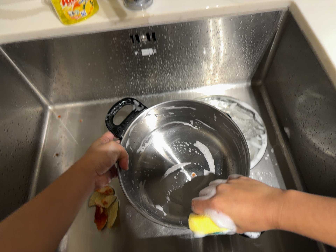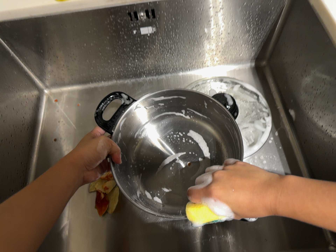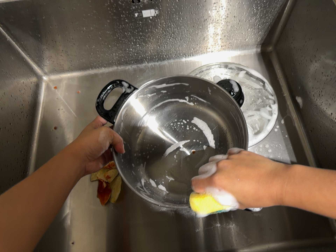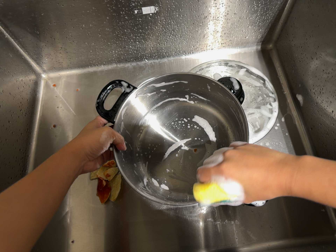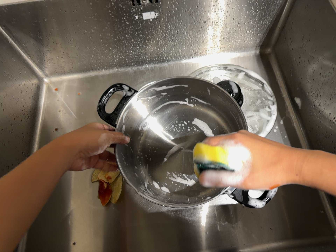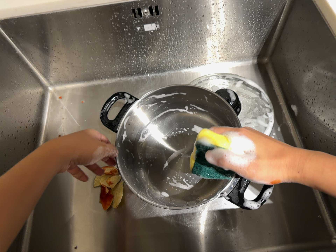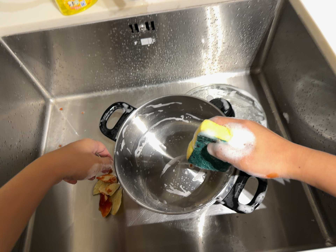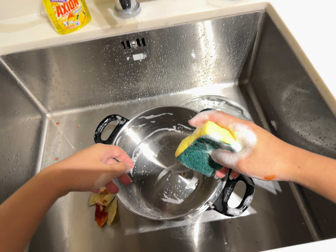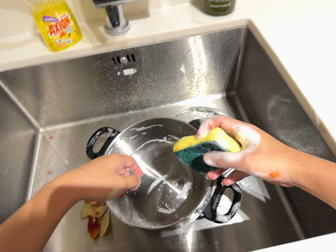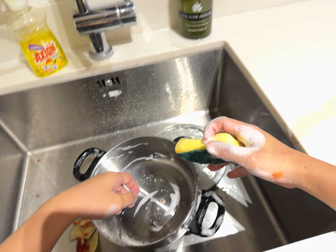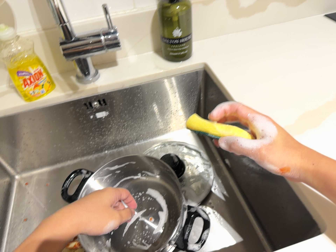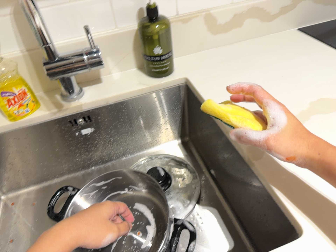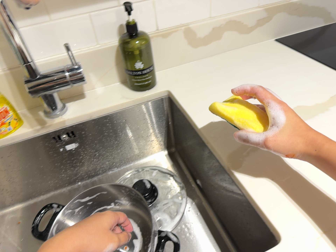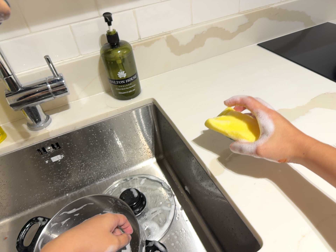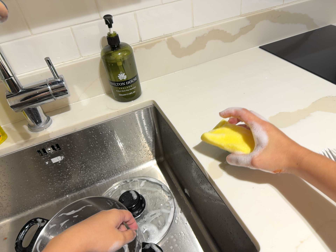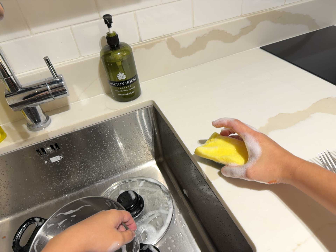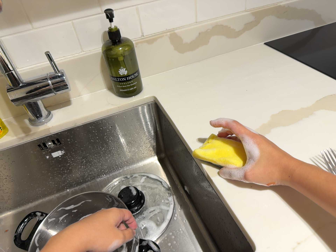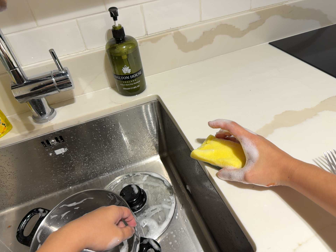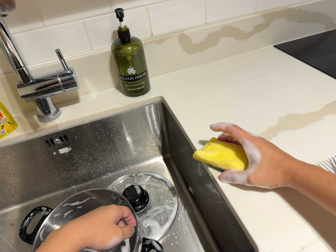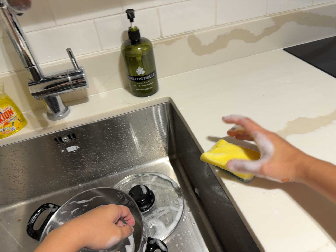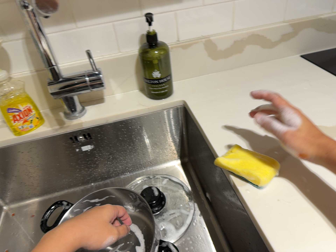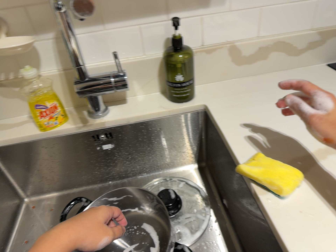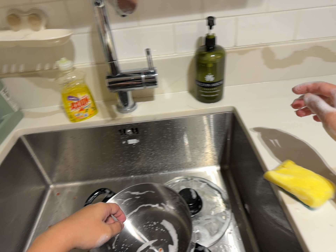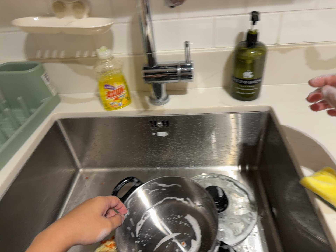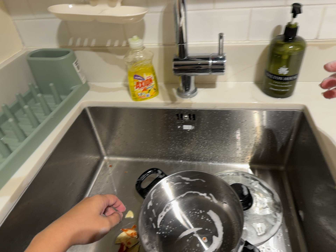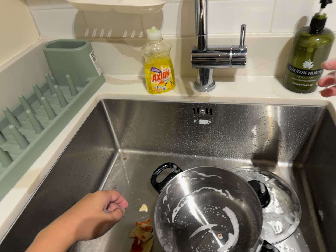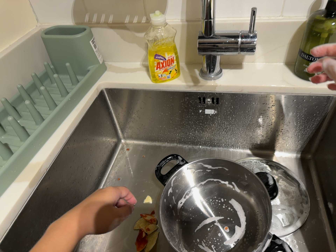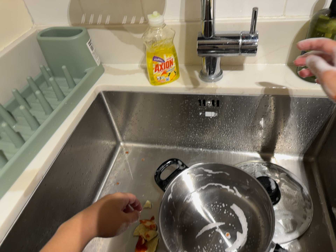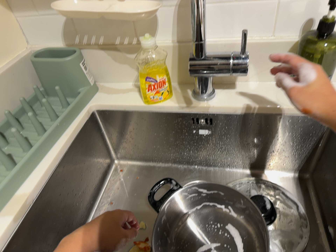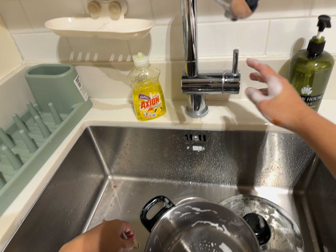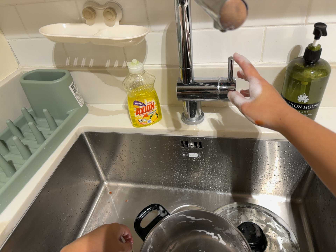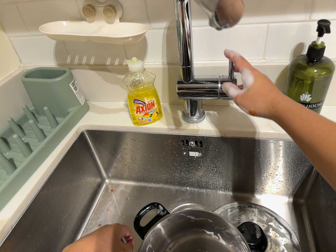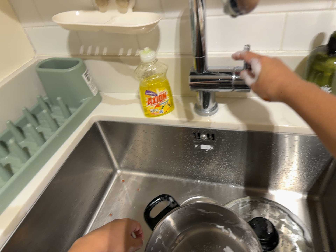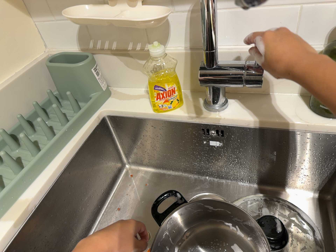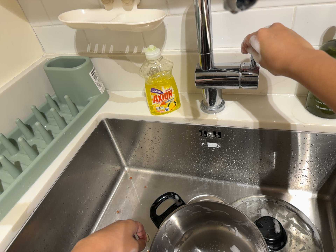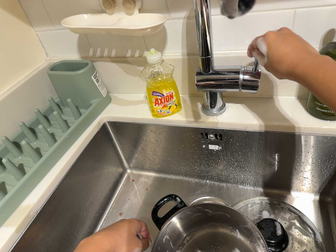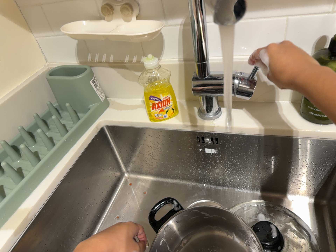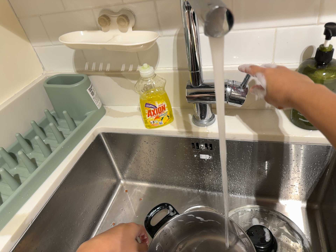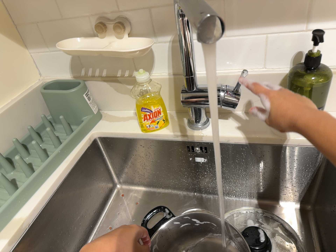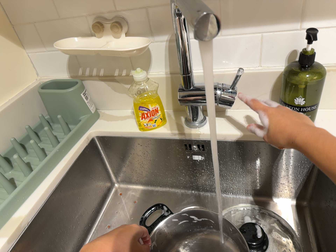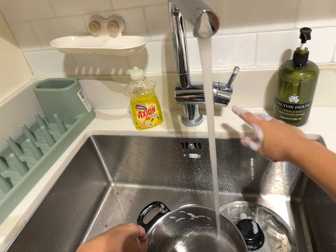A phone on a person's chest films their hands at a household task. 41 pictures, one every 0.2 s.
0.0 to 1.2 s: The camera shifts only a little, or ends up much as it began.
1.2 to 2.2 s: The camera travels backward and to its right, about 10 cm, so what stands in front gets smaller. Its aim tips toward the top of its view by about 15 degrees, and the scene shifts downward. It rolls about its line of sight by about 10 degrees, and the scene rotates counterclockwise.
2.2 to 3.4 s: The camera travels to its right, about 6 cm, so close, fixed things drift to the left.
3.4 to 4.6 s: The camera pans to its left by about 15 degrees. It travels to its left, about 7 cm, so close, fixed things drift to the right. It rolls about its line of sight by about 15 degrees, and the scene rotates clockwise.
4.6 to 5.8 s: The camera travels toward the top of its view and forward, about 8 cm, so close, fixed things drift downward.
5.8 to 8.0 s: The camera shifts only a little, or ends up much as it began.
The film runs forward here.
